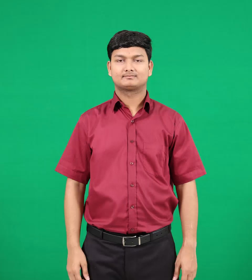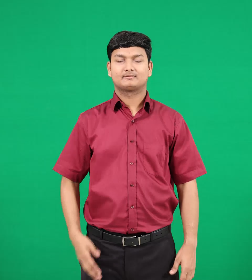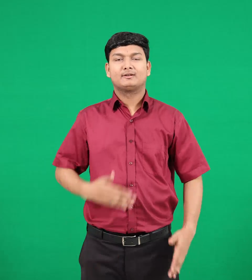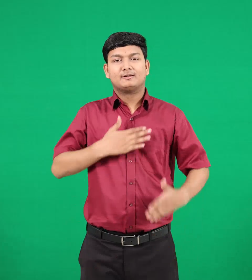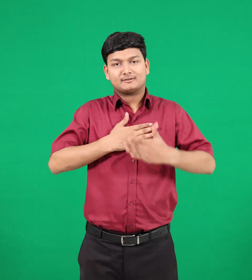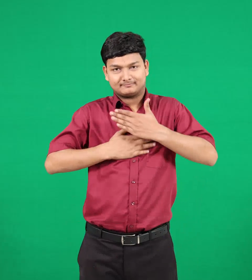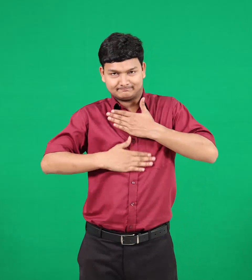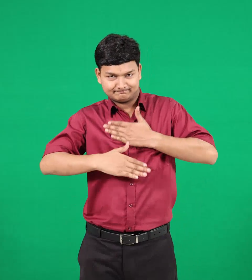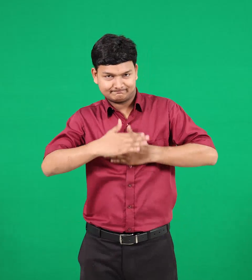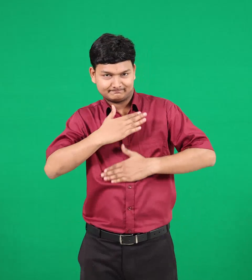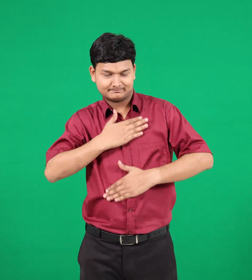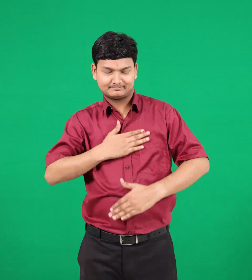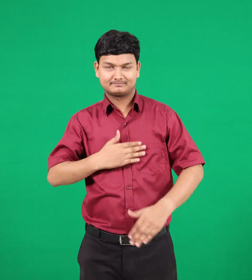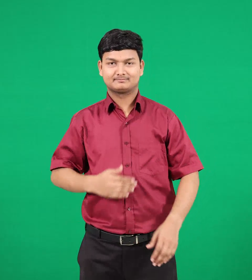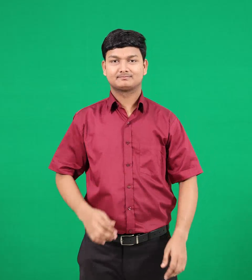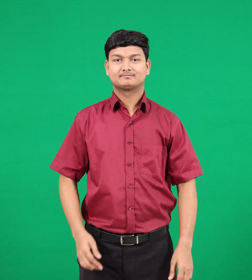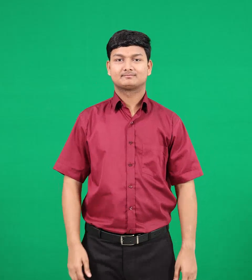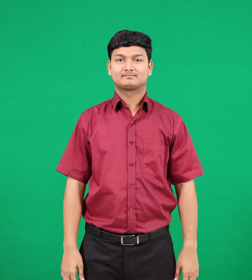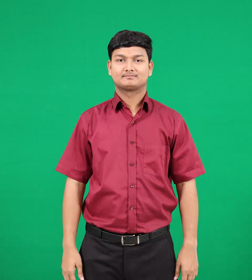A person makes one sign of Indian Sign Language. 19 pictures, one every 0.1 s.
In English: patient
